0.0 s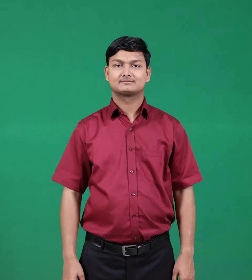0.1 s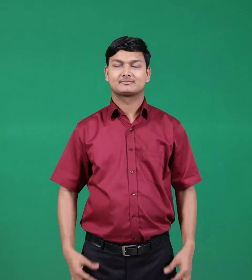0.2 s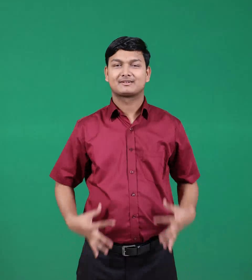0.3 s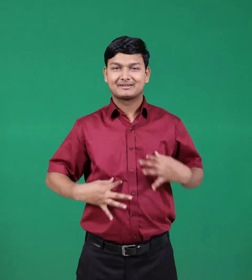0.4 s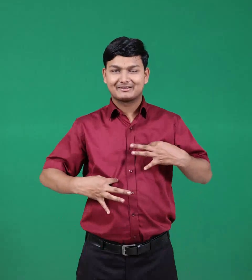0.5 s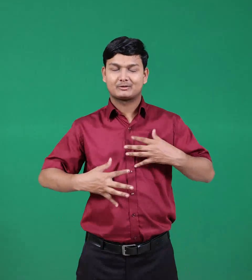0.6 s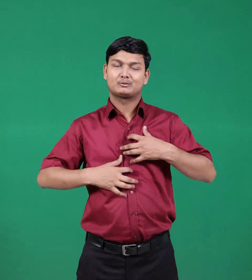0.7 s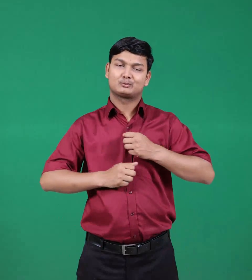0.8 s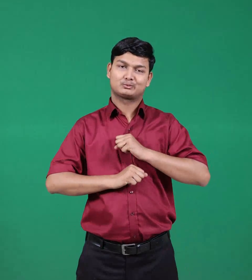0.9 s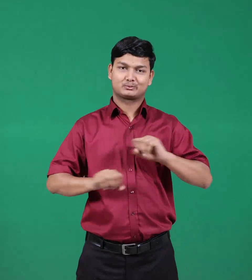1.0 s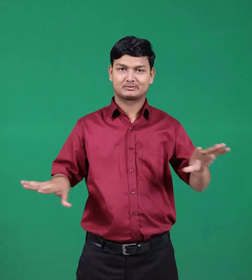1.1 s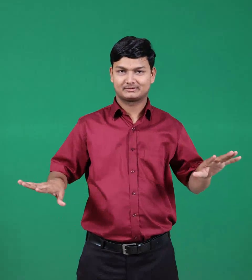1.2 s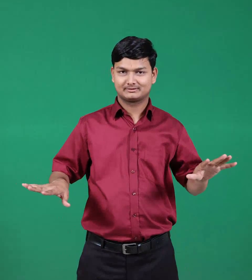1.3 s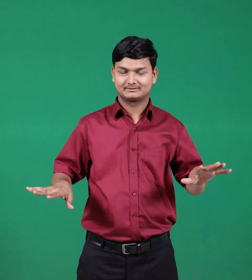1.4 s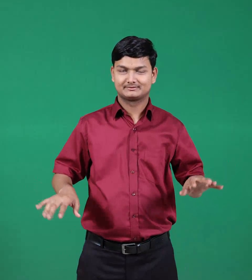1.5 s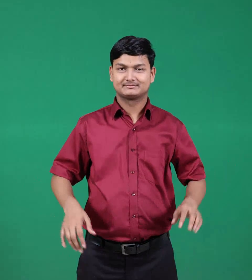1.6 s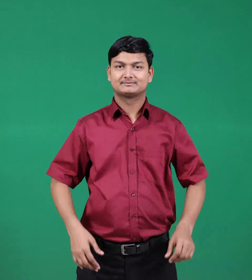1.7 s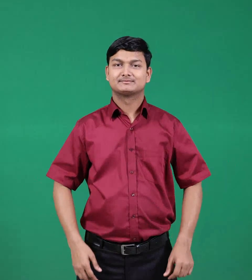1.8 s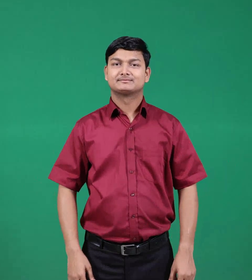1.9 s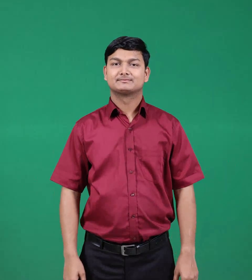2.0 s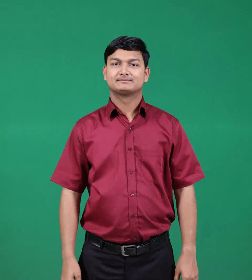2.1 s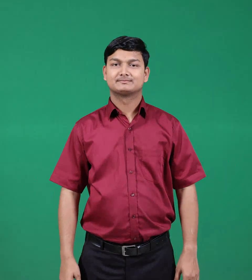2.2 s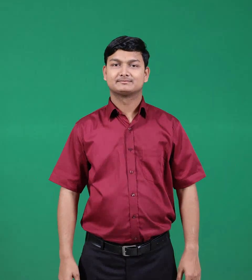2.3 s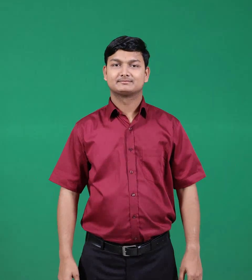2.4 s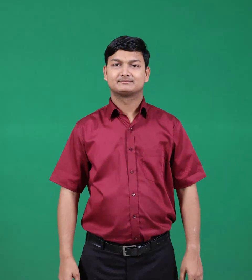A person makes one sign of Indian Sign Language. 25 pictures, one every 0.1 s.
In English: naked
